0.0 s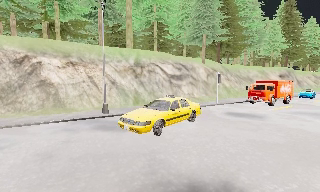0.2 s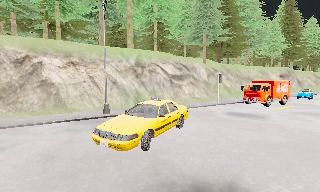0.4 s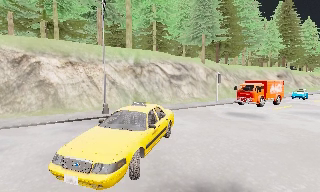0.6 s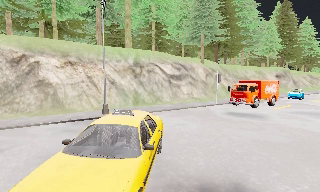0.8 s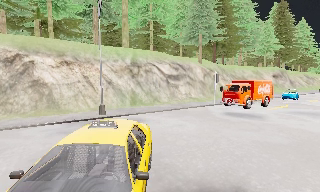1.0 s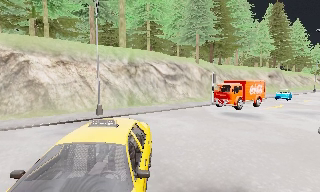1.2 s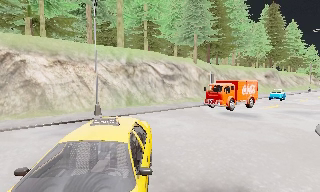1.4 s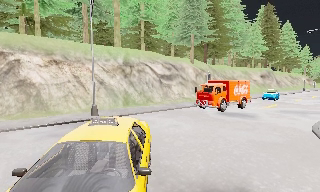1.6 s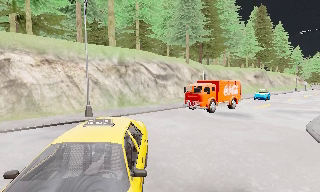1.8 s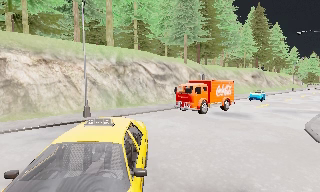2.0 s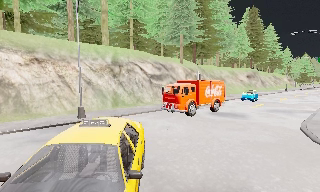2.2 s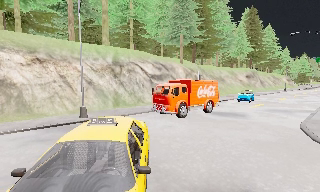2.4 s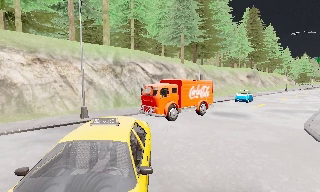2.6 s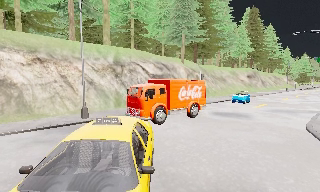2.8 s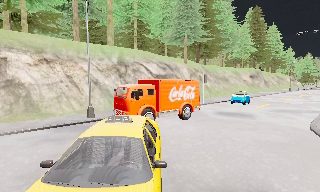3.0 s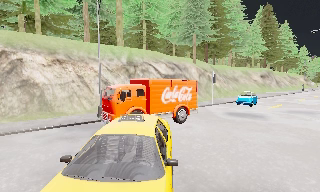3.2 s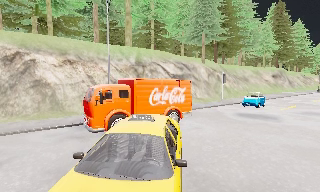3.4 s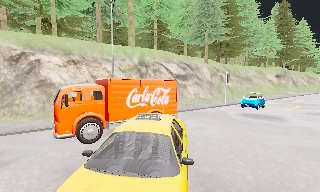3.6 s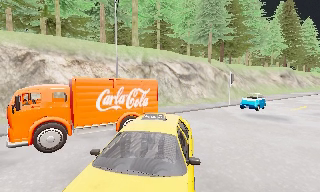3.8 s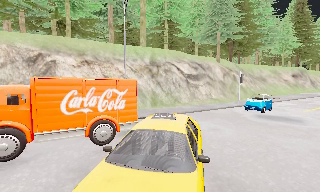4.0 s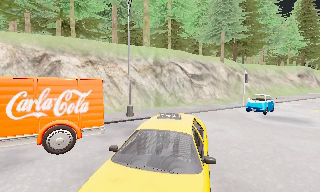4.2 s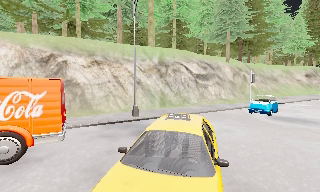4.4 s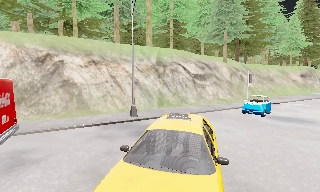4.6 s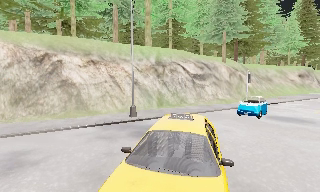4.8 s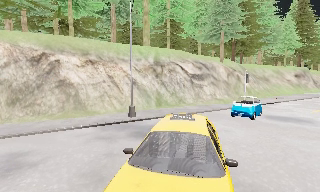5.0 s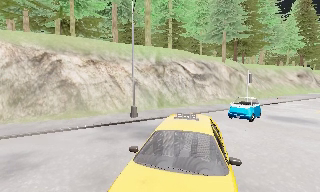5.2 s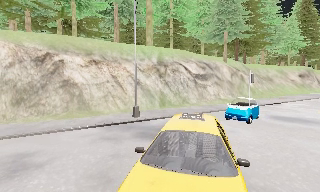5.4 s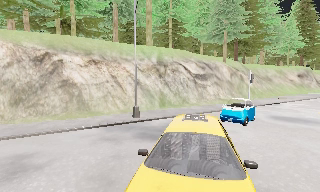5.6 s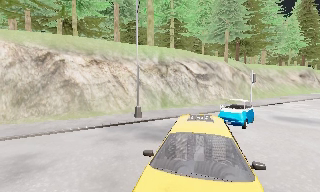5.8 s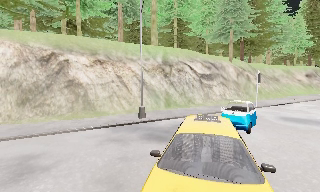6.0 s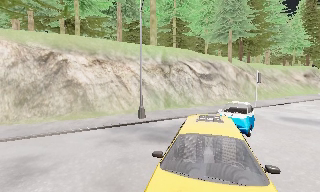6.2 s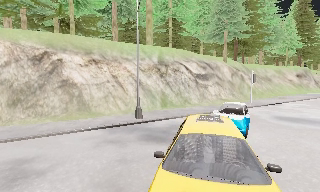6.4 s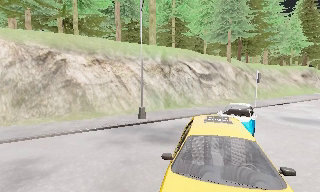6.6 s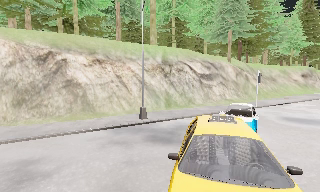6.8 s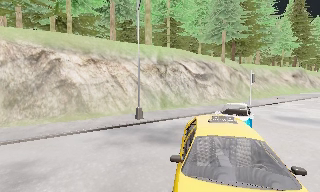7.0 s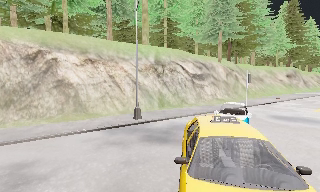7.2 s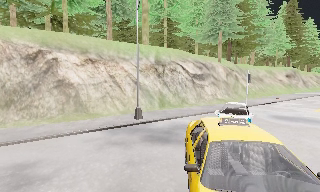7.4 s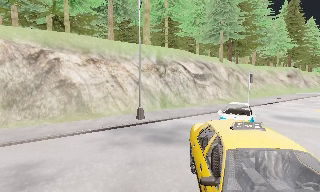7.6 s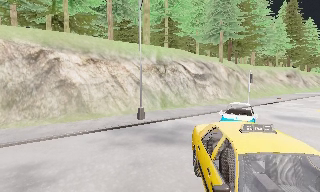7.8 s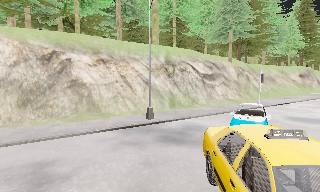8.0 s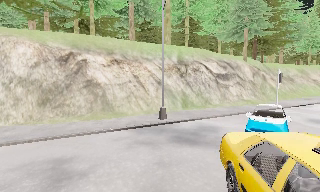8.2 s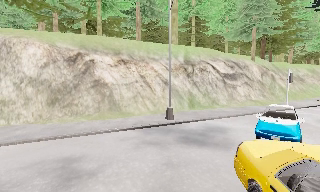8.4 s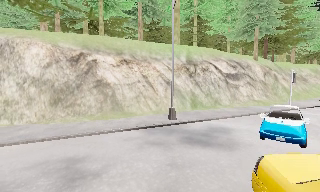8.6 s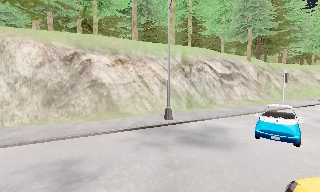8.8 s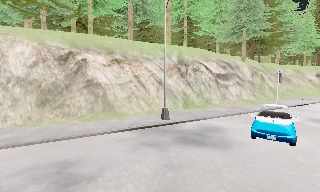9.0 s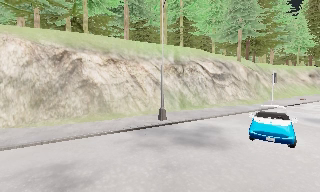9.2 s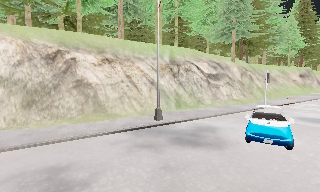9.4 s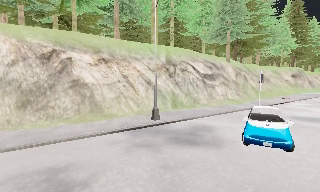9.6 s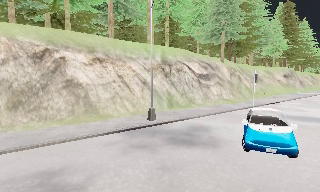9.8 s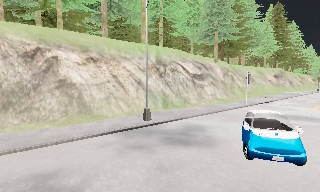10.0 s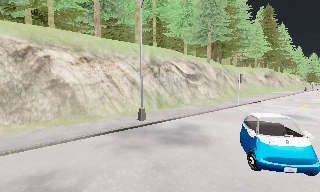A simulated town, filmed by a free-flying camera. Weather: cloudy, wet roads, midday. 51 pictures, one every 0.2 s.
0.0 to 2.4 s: The camera travels to its left and forward, about 1 m.
2.4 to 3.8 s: The camera swings to its left by about 10 degrees, and the scene slides to the right. It travels to its left, about 0.5 m, so close, fixed things drift to the right.
3.8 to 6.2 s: The camera travels to its left and forward, about 1 m, so close, fixed things drift to the right.
6.2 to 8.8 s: The camera travels to its left, about 1 m, so close, fixed things drift to the right.
8.8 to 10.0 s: The scene slides to the left, as the camera pans about 10 degrees to its right. It travels to its left, about 0.5 m.
The film runs forward here.
